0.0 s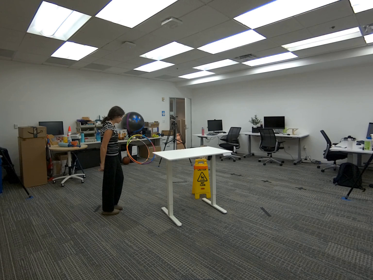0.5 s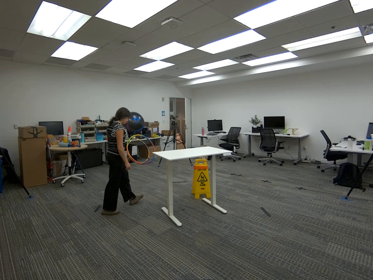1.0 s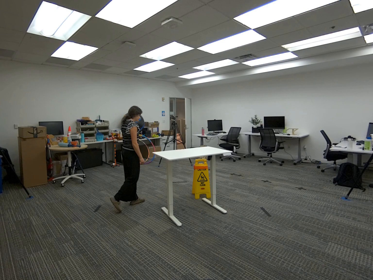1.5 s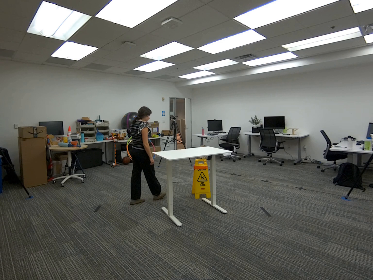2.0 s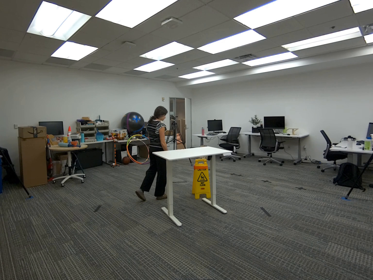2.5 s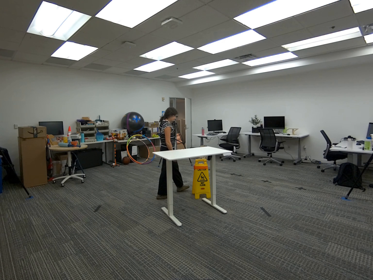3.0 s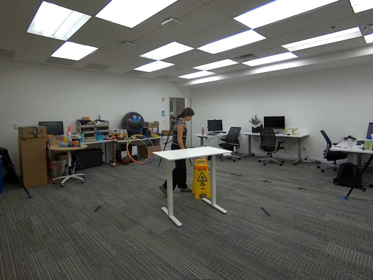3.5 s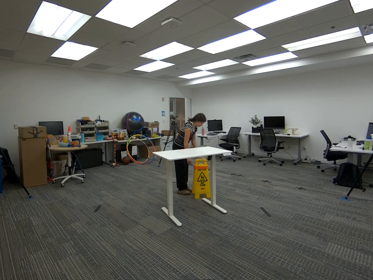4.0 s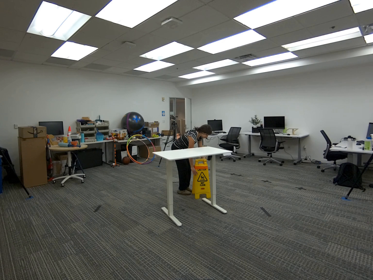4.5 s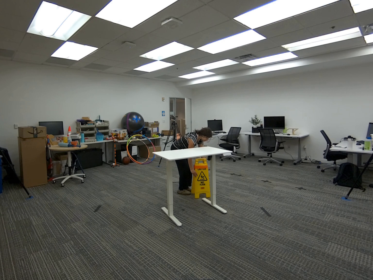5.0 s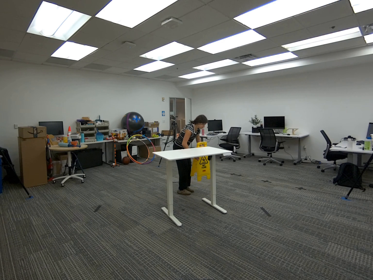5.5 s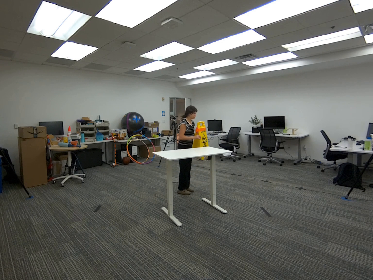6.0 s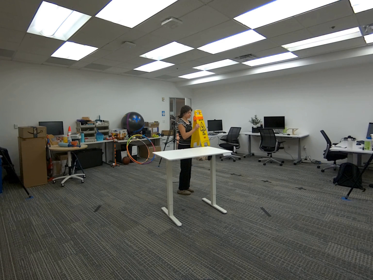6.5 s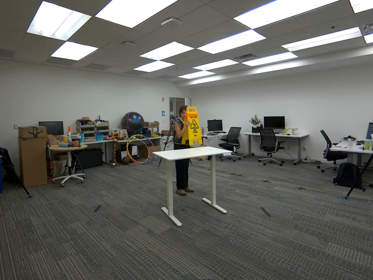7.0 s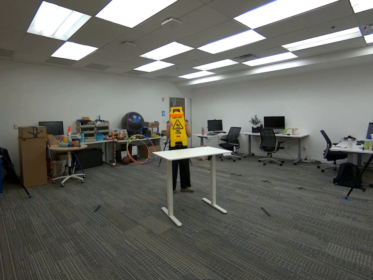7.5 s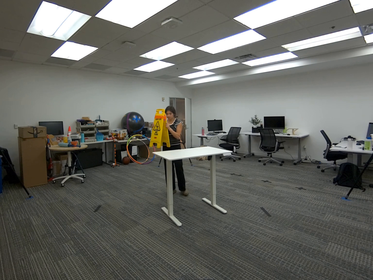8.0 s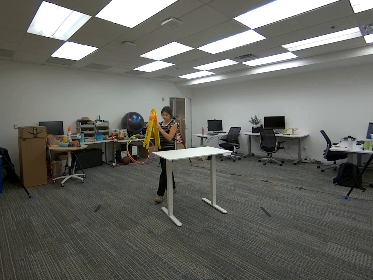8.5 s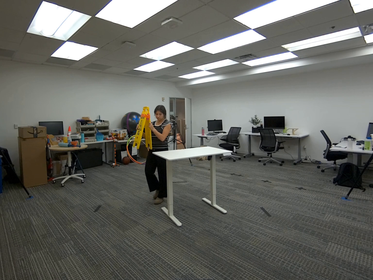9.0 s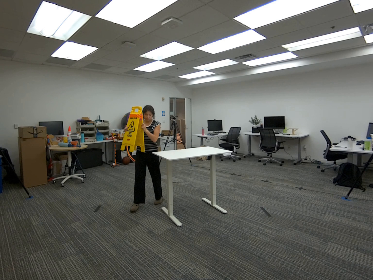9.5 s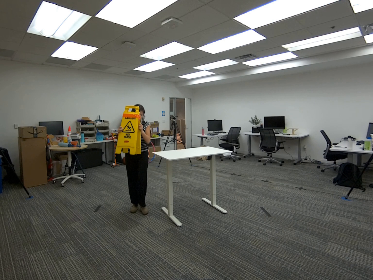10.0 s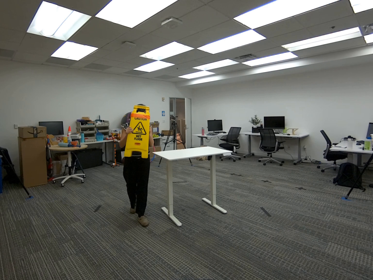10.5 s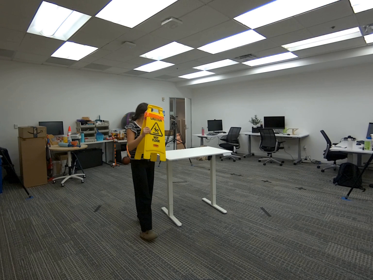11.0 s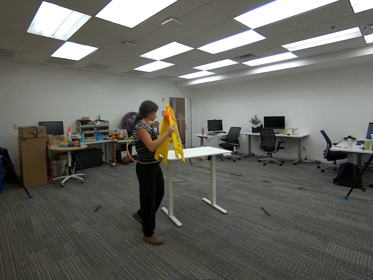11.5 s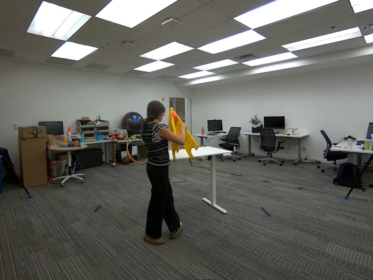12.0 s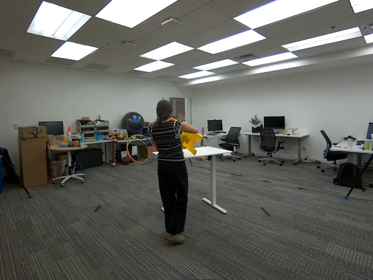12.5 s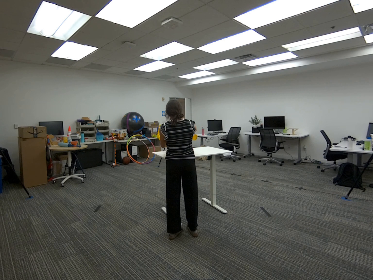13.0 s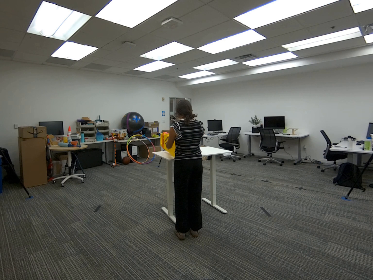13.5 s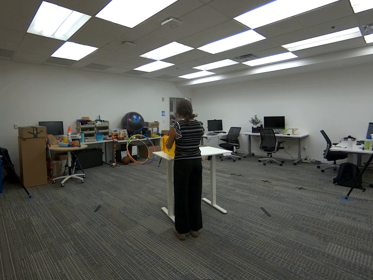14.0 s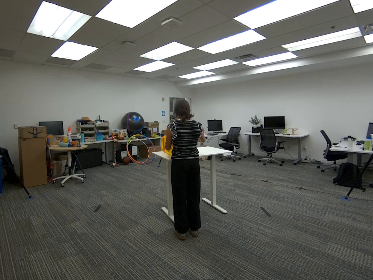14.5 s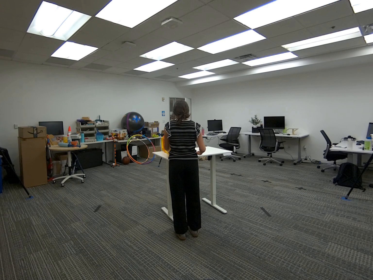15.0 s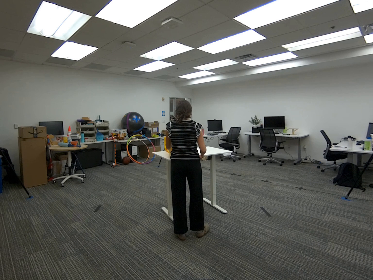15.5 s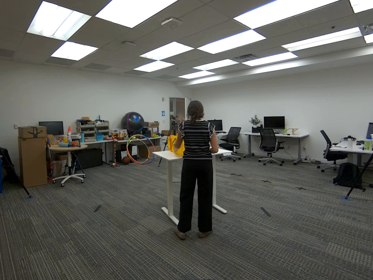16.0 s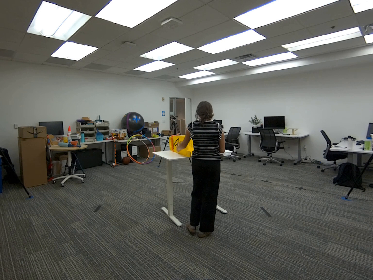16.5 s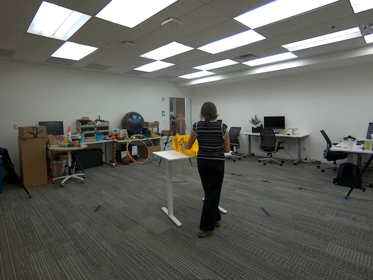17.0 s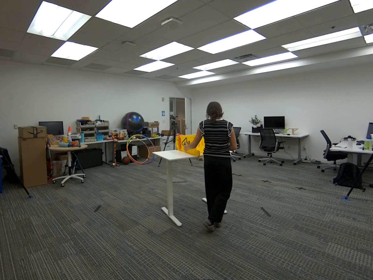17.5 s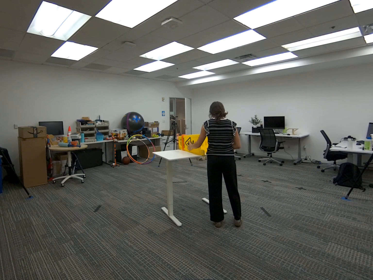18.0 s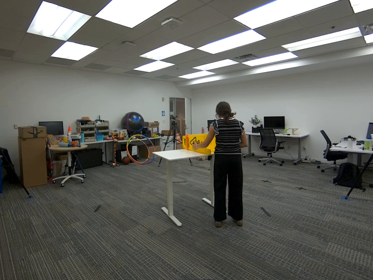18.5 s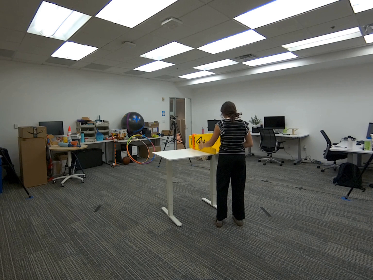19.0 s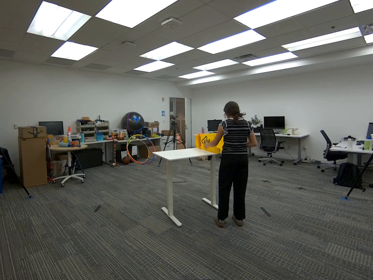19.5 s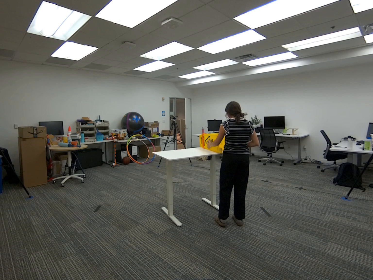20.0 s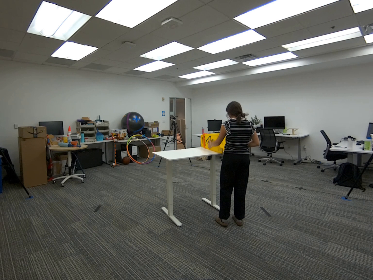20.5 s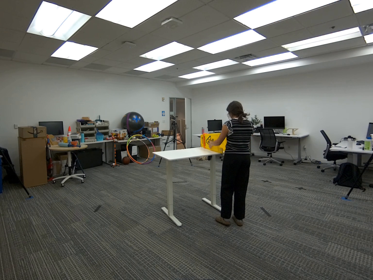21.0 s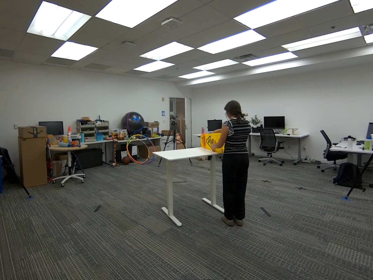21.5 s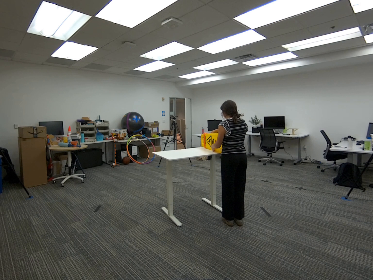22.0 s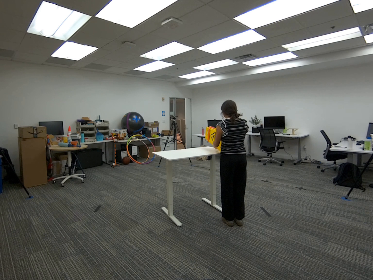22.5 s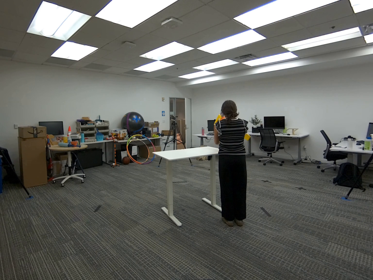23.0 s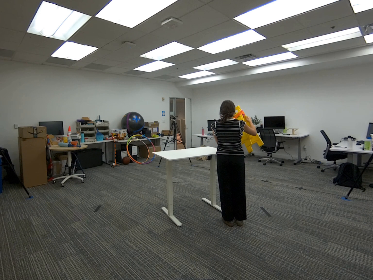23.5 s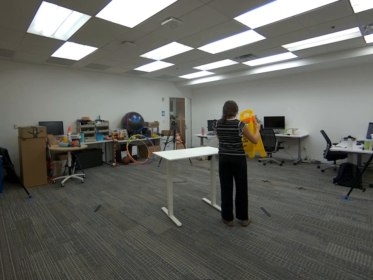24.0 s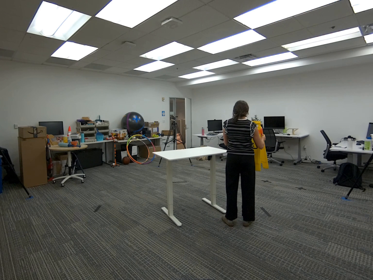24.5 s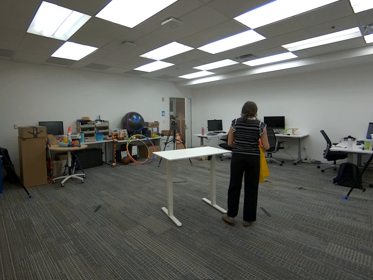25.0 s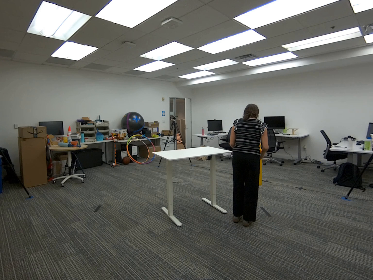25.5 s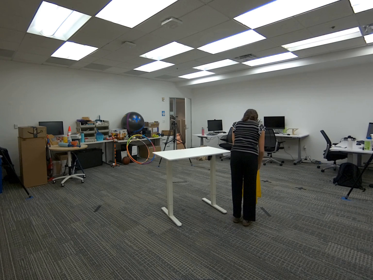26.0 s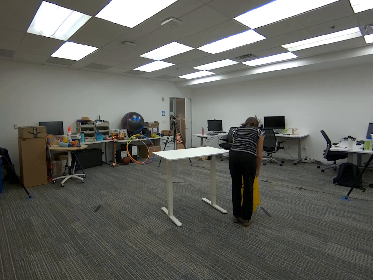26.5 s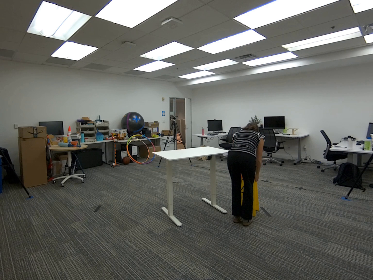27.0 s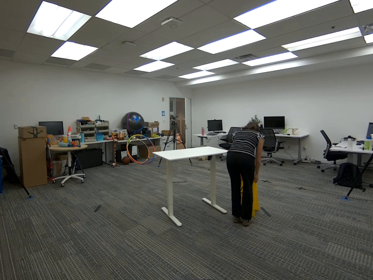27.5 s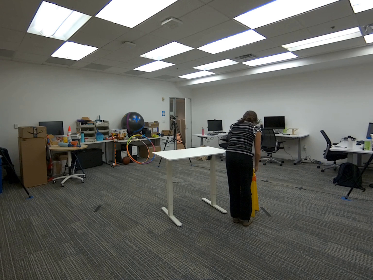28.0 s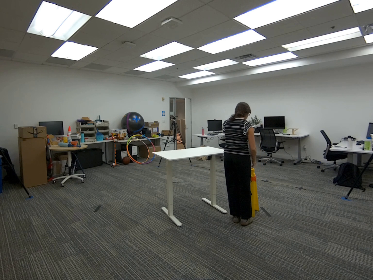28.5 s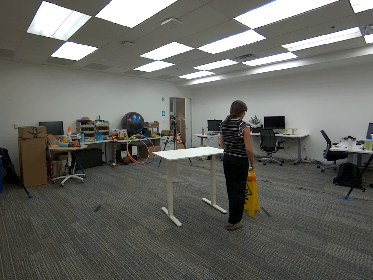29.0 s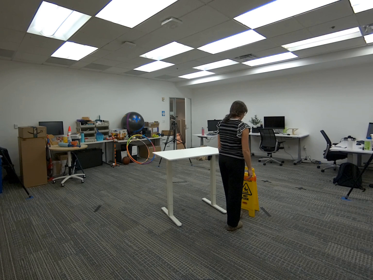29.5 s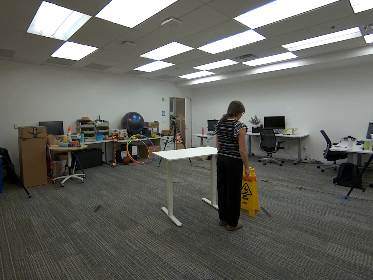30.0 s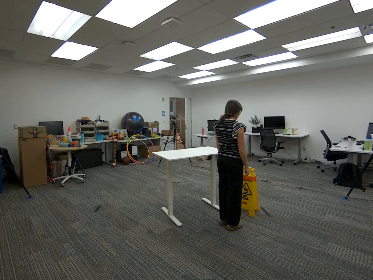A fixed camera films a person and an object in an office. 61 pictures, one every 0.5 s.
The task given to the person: Walk to the wet floor sign standing upright on the ground and pick it up with both hands. Hold the sign up as you walk toward the white desk and place it on the desk. While keeping contact with the sign, slide it from one side of the desk to the other, then lift it and place it back on the ground.
